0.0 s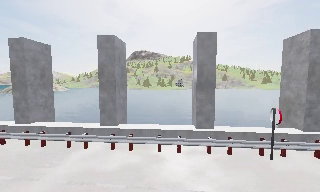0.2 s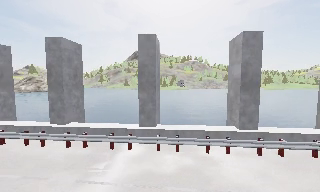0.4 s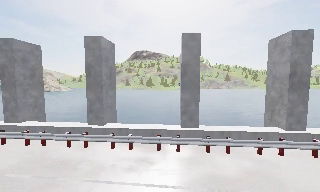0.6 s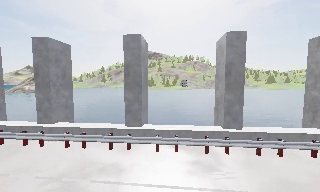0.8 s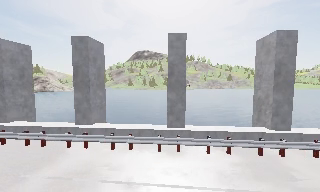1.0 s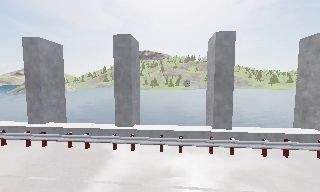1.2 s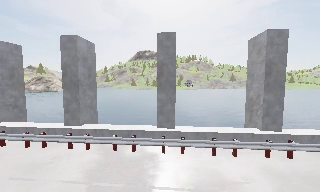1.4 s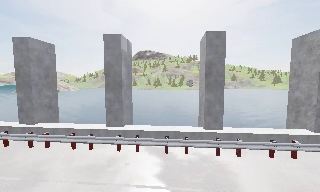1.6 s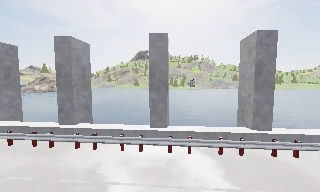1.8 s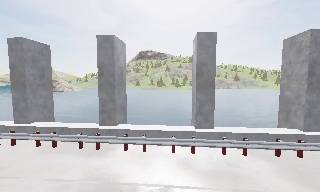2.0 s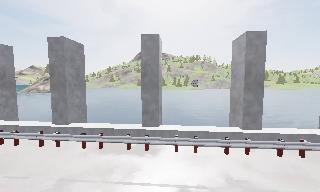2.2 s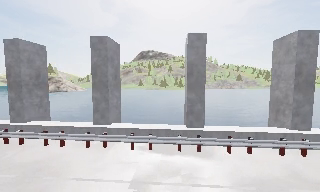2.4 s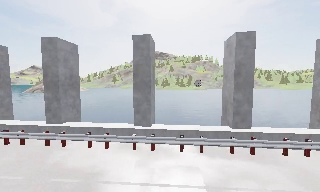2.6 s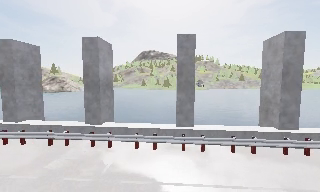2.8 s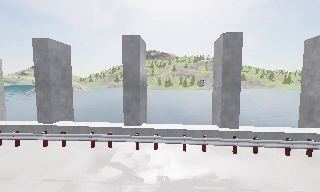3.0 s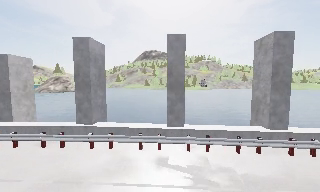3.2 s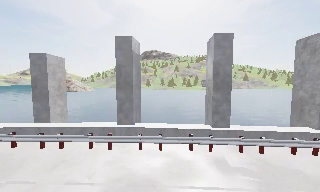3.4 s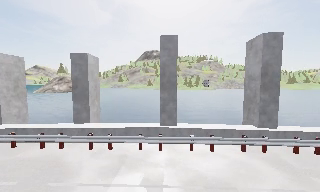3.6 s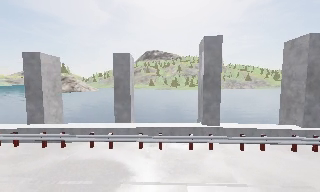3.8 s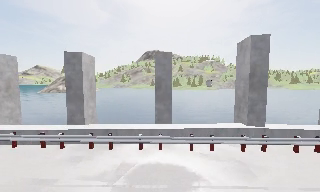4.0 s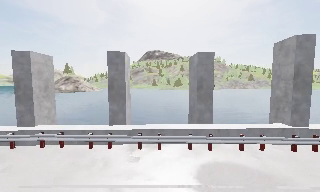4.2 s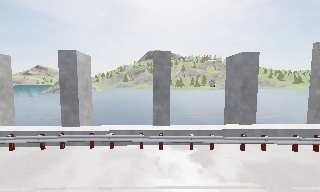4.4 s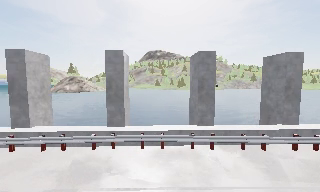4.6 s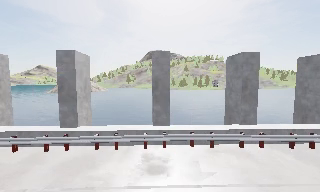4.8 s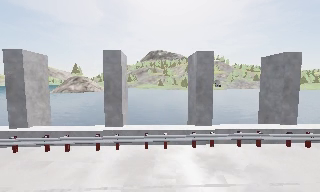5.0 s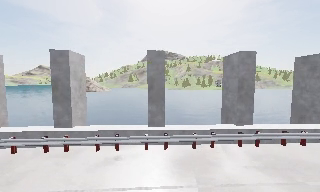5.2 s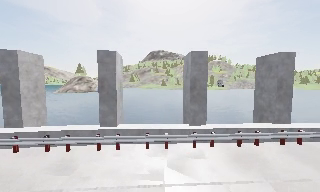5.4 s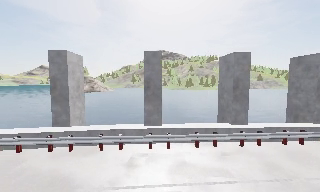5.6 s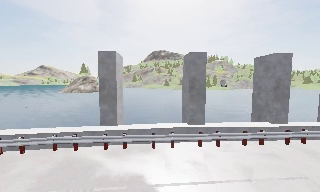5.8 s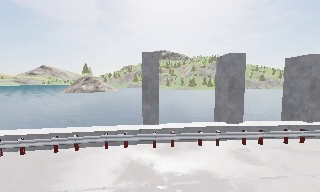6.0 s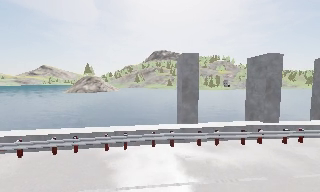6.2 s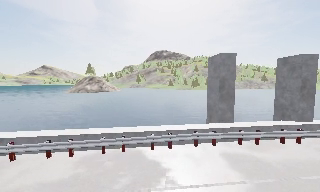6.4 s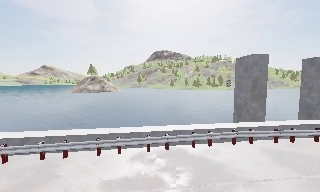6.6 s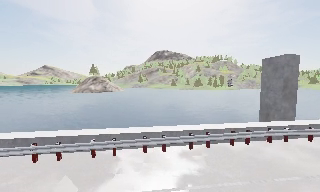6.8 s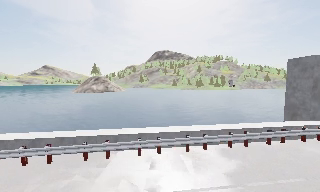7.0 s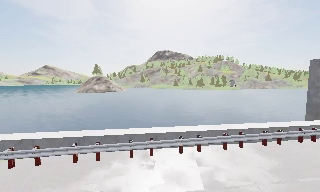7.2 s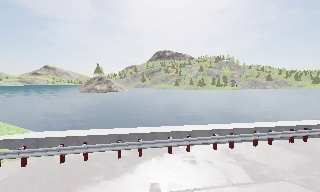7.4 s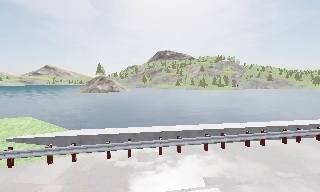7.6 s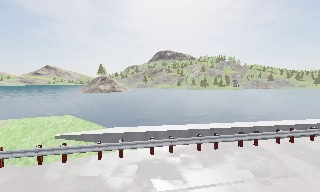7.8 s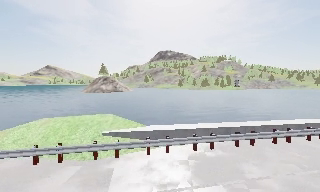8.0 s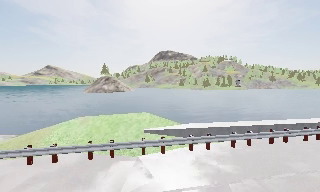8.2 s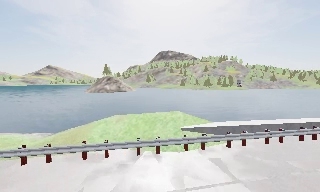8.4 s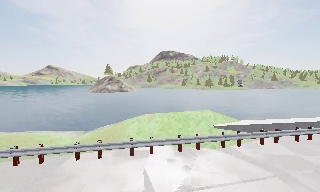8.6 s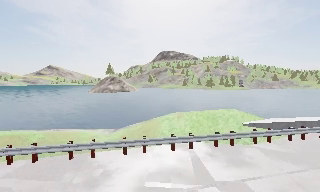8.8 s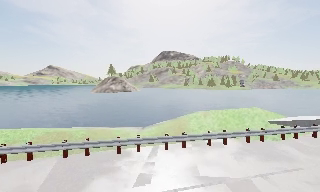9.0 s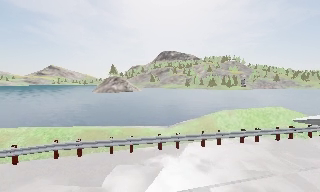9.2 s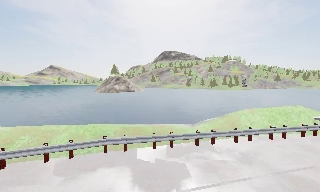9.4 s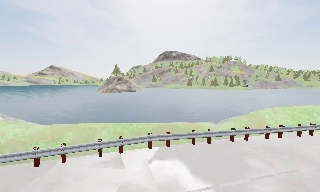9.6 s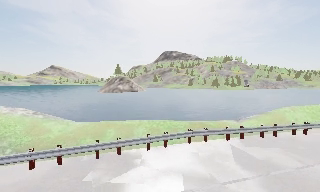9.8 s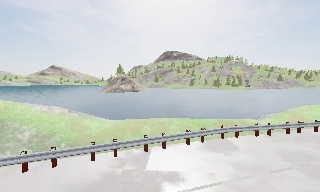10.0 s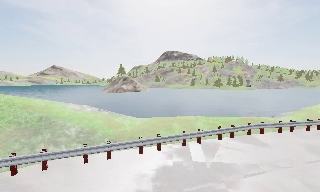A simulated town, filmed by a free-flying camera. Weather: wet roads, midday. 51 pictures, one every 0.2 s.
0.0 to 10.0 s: The camera travels to its left, about 110 m, so close, fixed things drift to the right.
The film runs forward here.
